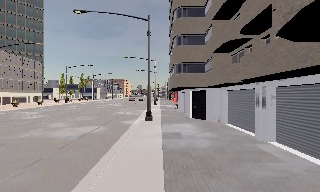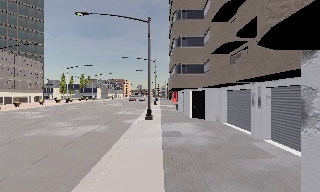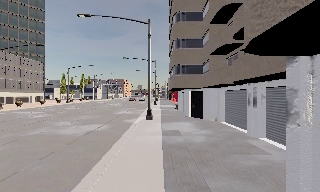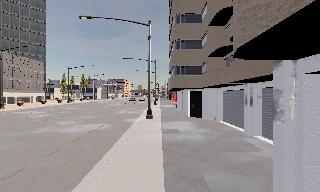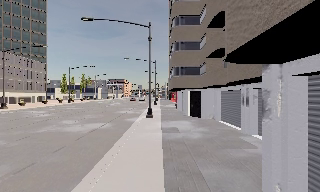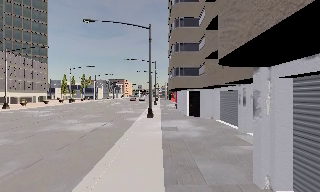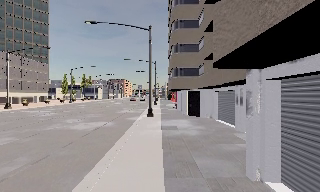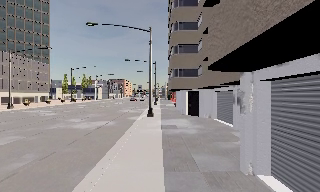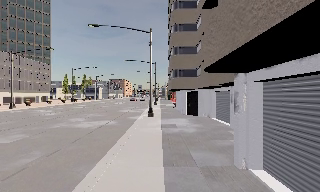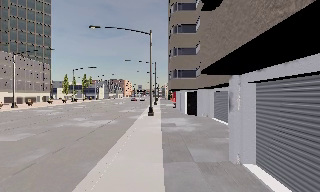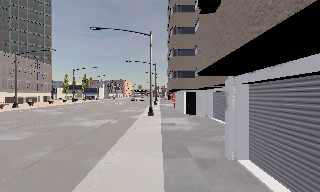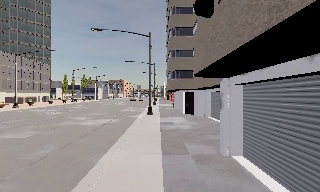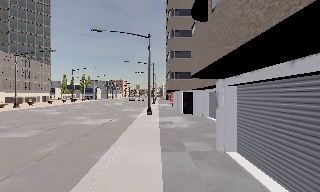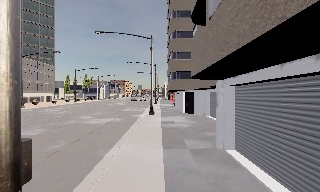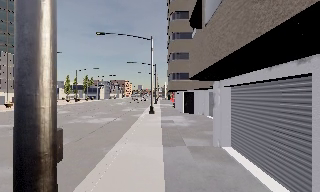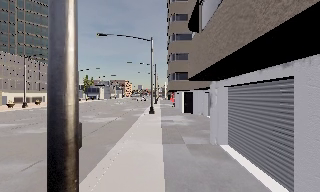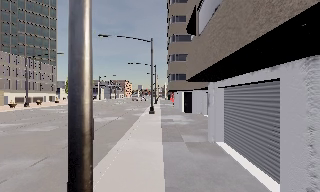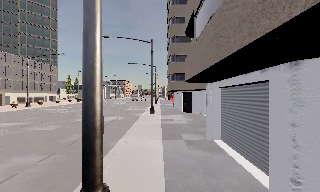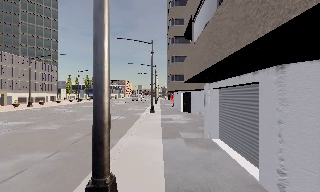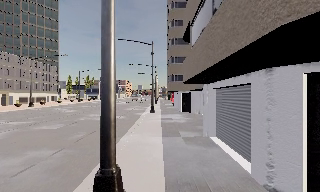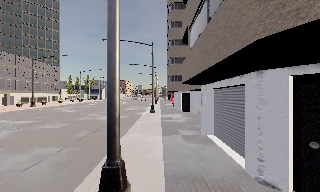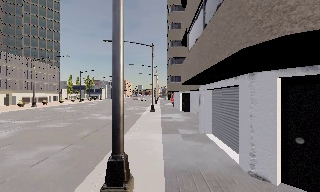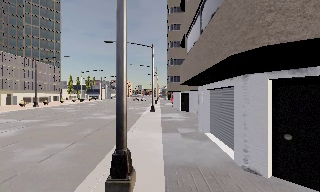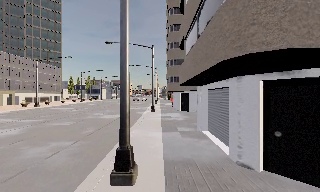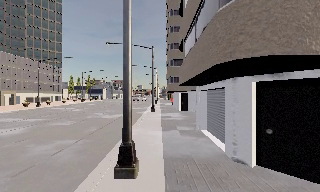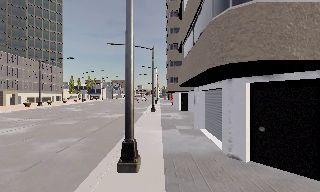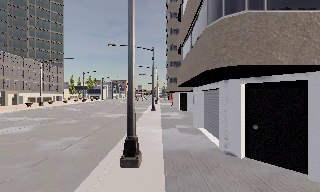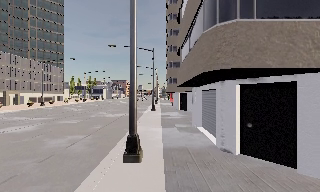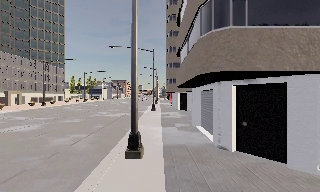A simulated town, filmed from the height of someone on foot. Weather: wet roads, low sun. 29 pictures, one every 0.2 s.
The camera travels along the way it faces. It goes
backward.
0.0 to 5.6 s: The camera travels backward, about 11 m, so what stands in front gets smaller.
The film runs backward here.
